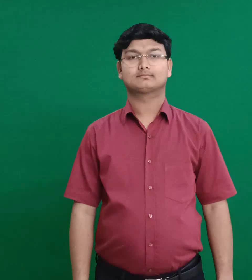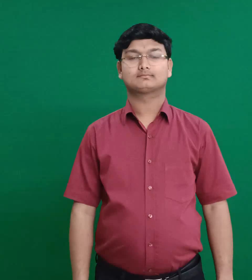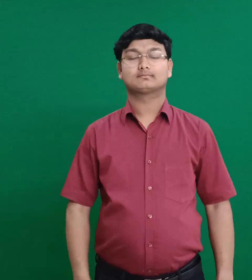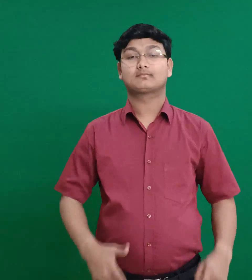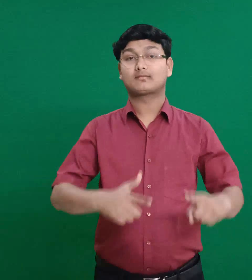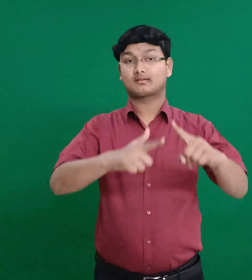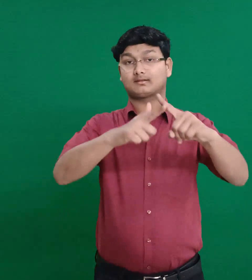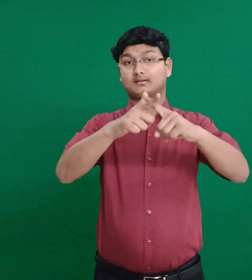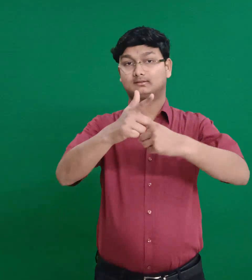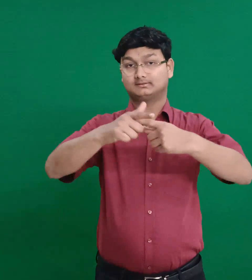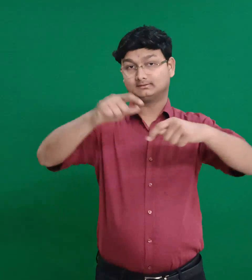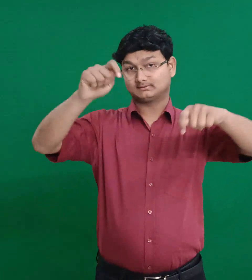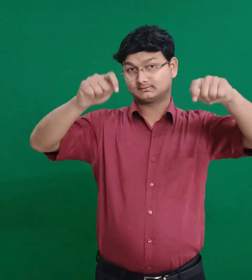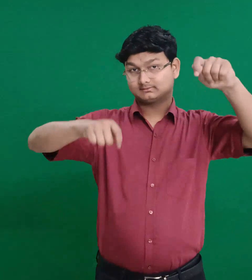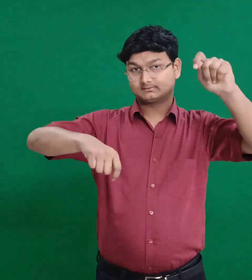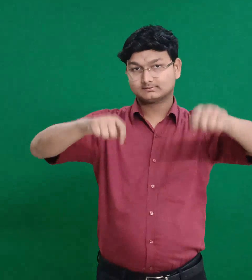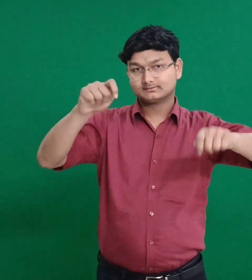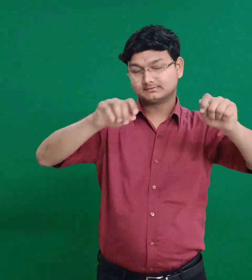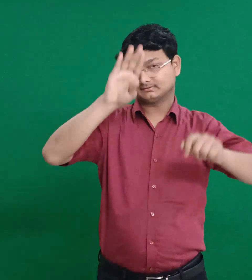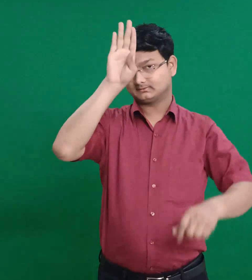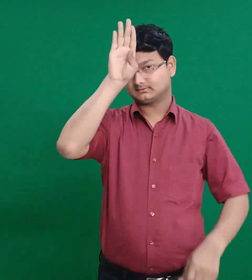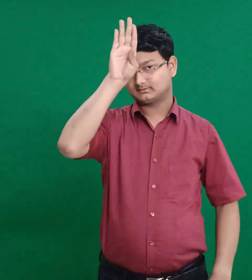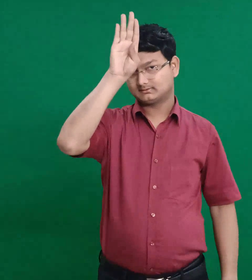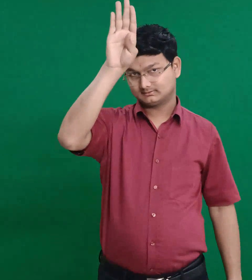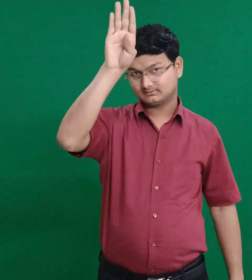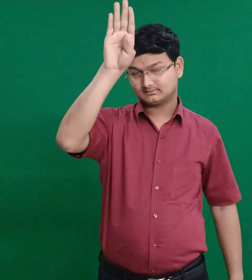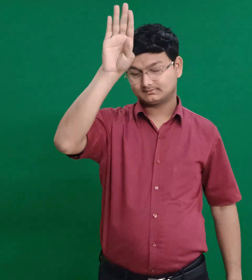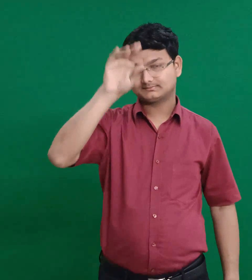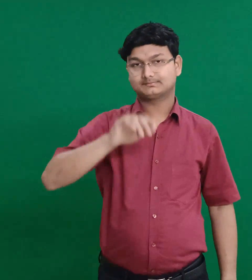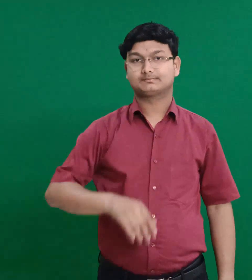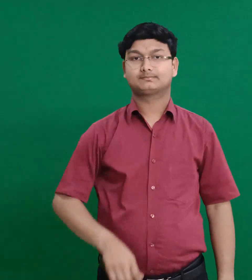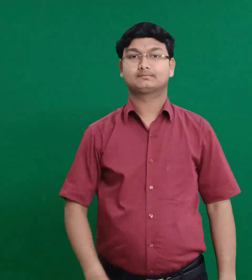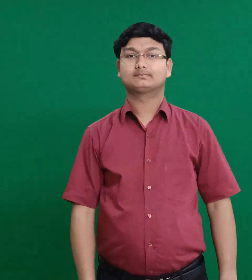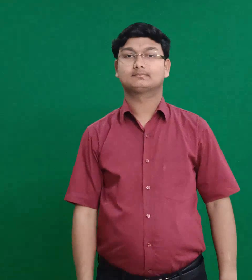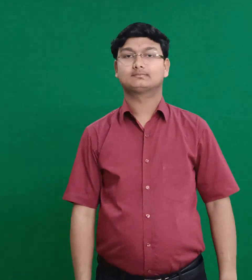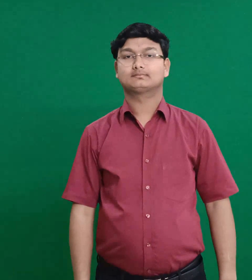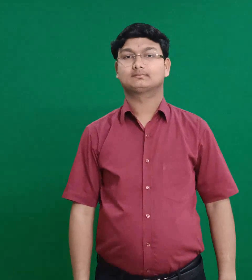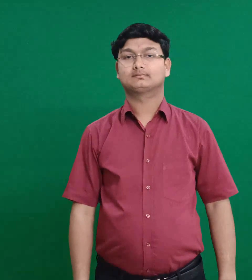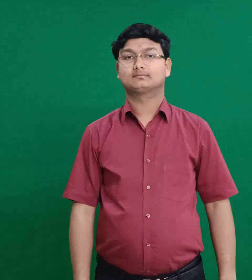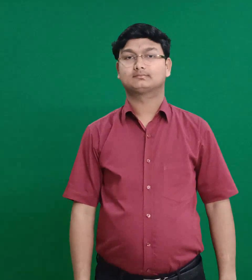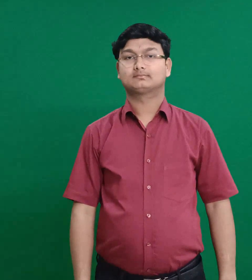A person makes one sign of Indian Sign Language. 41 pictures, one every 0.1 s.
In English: jehoshaphat
